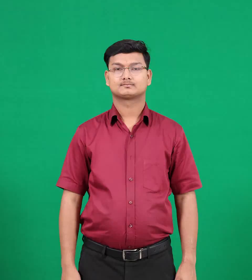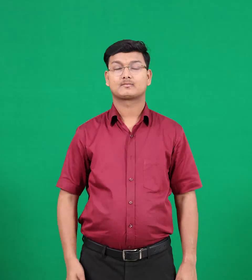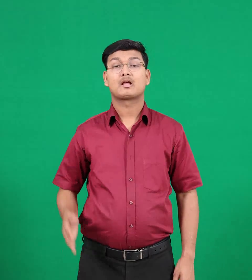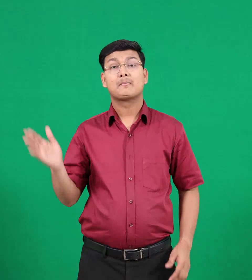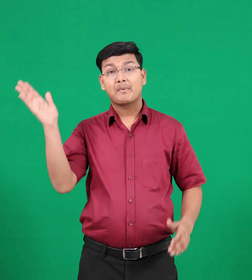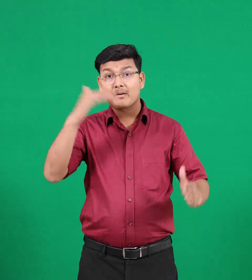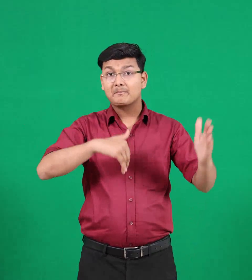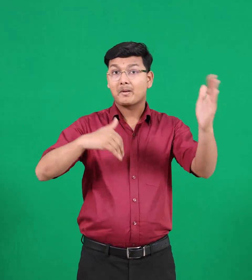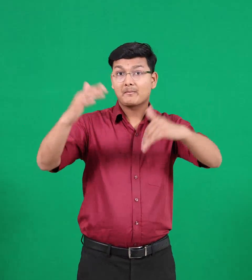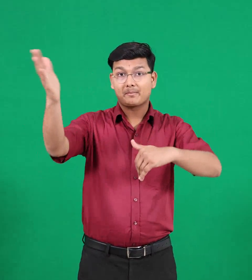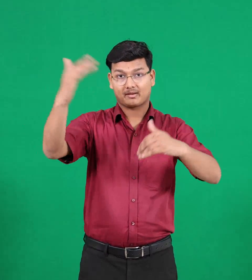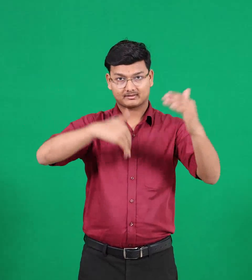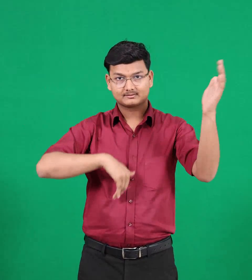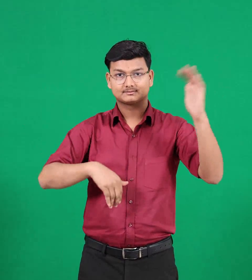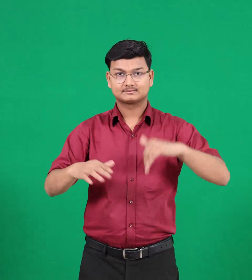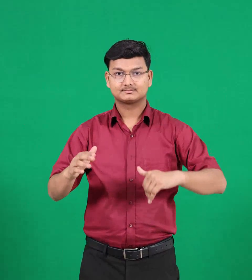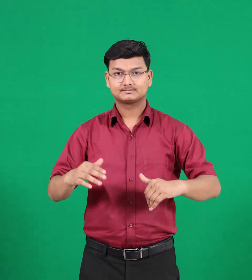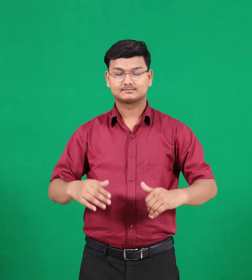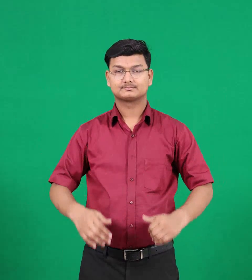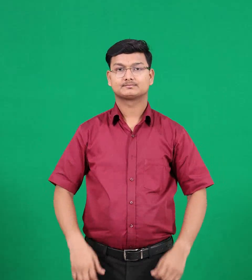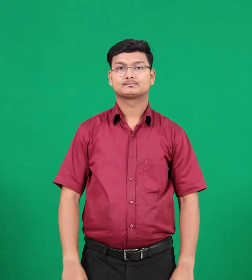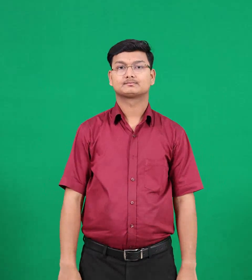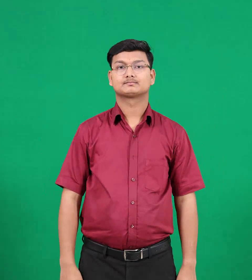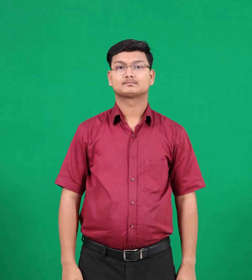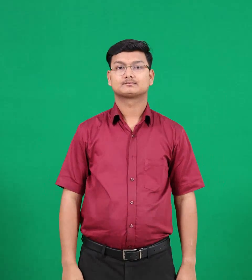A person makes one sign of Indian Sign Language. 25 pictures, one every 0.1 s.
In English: comes
